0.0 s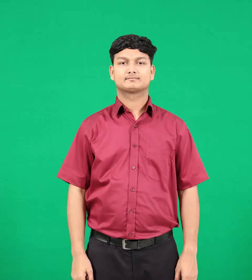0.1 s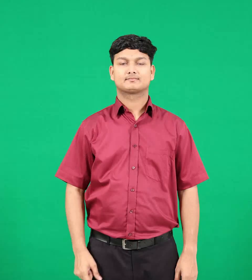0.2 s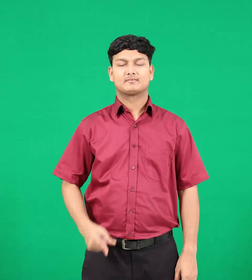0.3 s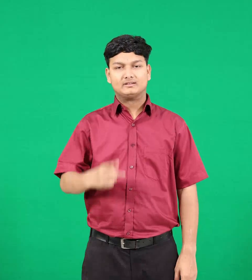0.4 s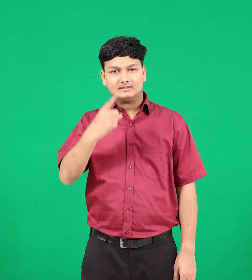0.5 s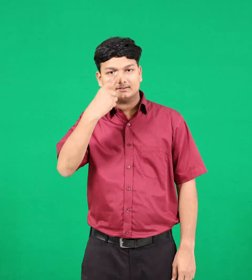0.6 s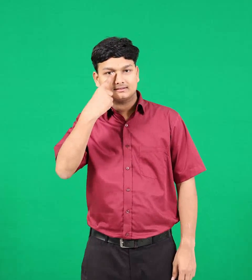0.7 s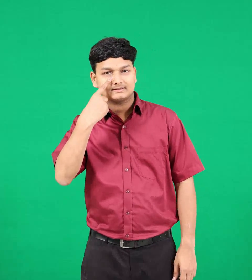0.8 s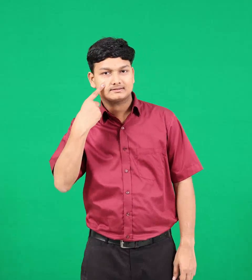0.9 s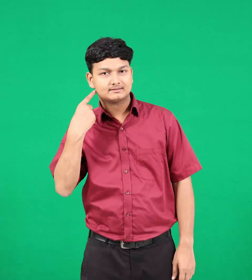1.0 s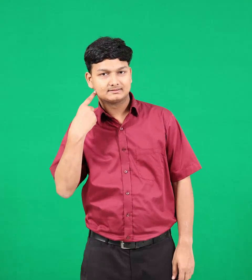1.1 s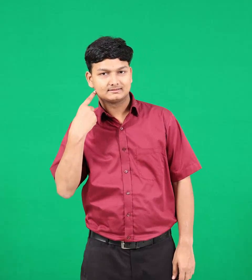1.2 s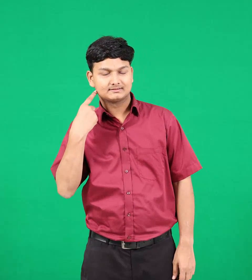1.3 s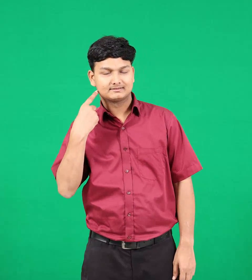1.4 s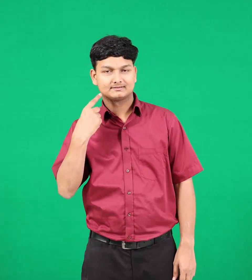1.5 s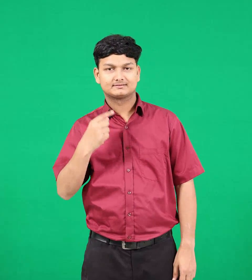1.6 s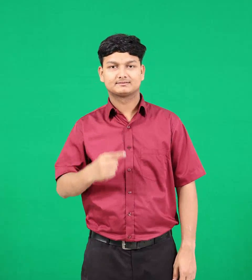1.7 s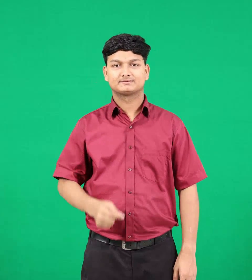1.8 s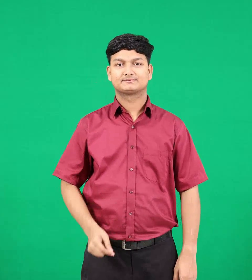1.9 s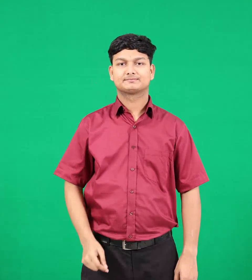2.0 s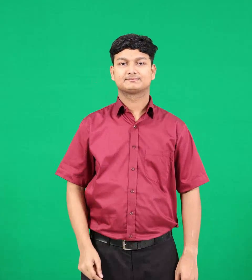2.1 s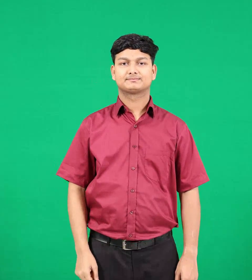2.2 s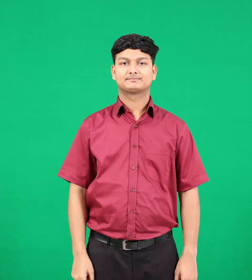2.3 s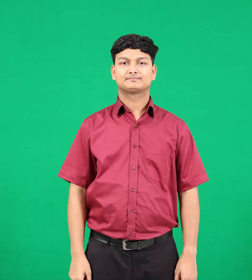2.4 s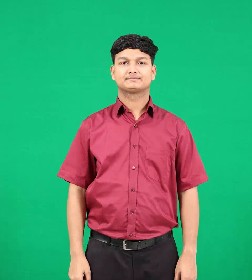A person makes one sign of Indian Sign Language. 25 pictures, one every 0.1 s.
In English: yellow
